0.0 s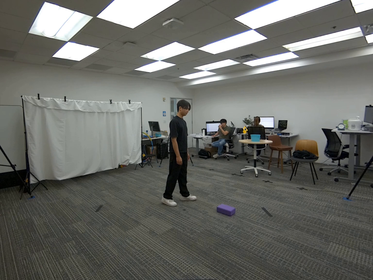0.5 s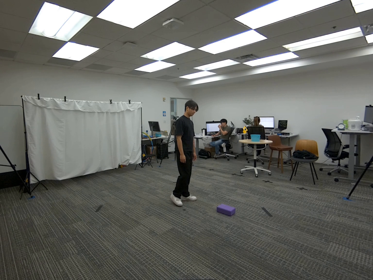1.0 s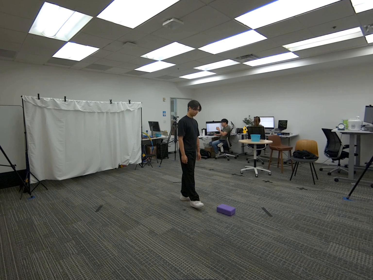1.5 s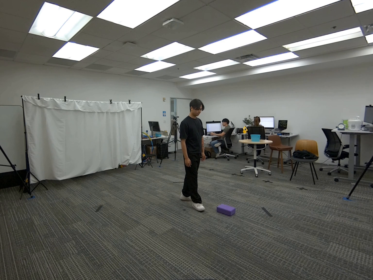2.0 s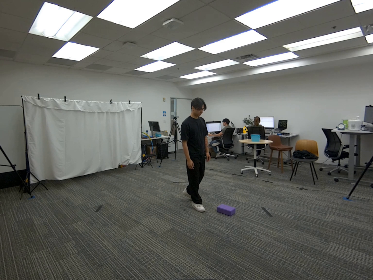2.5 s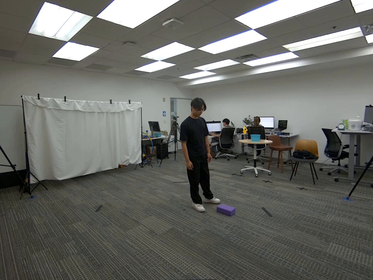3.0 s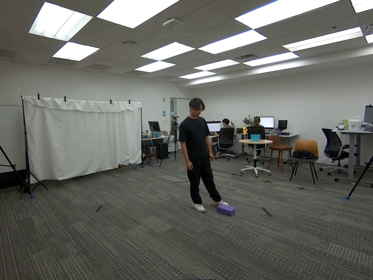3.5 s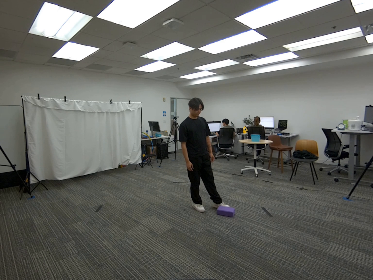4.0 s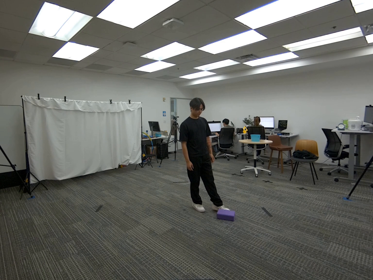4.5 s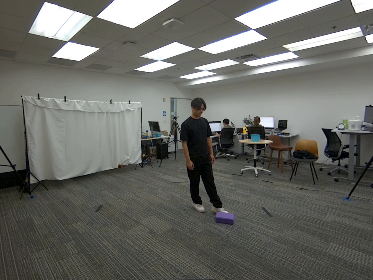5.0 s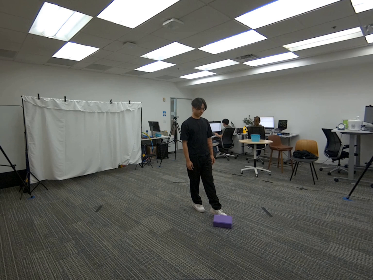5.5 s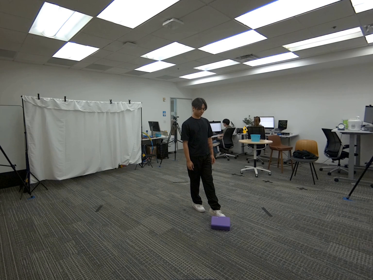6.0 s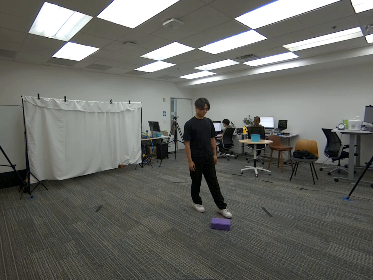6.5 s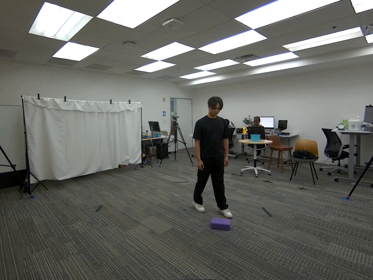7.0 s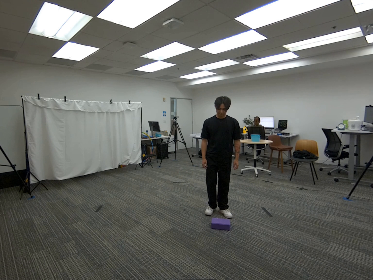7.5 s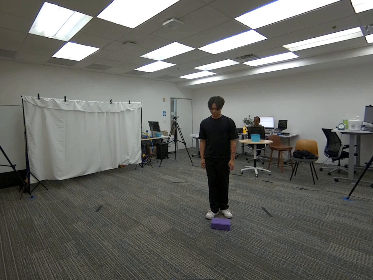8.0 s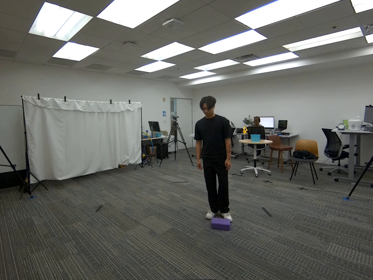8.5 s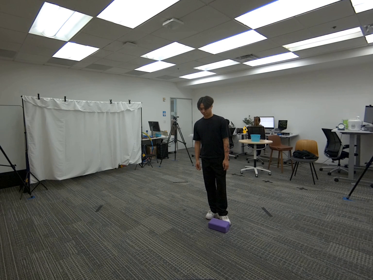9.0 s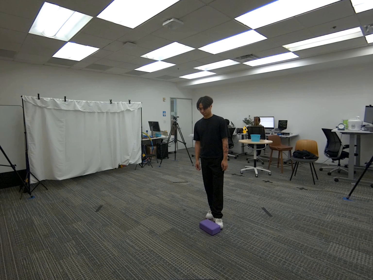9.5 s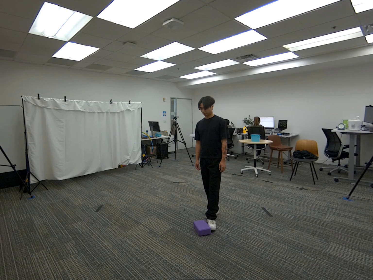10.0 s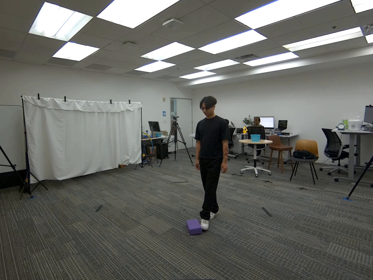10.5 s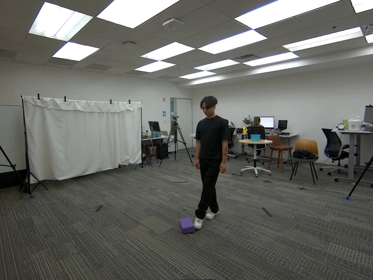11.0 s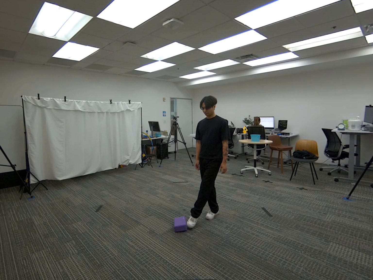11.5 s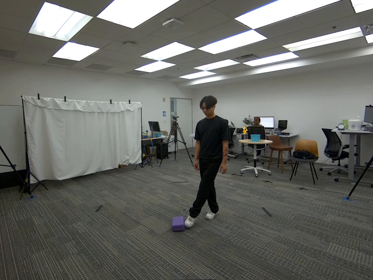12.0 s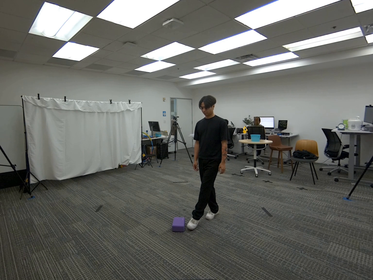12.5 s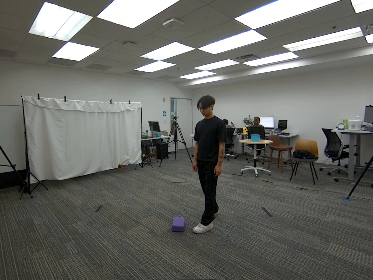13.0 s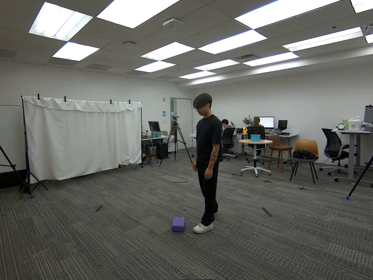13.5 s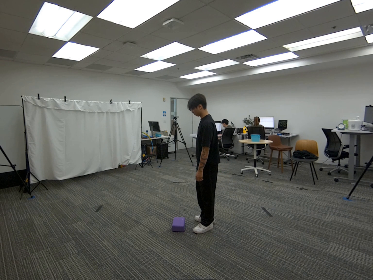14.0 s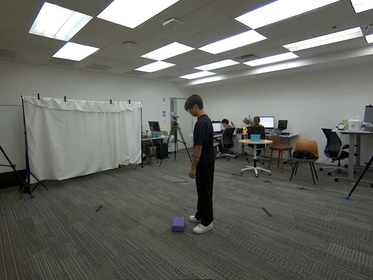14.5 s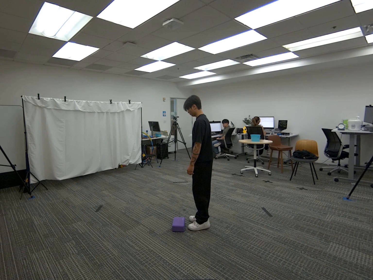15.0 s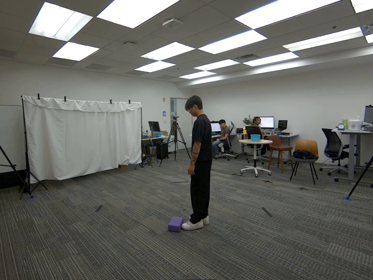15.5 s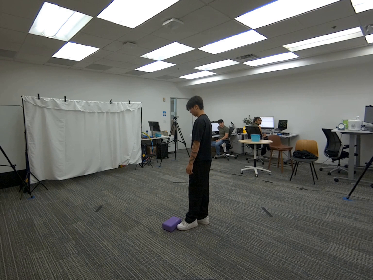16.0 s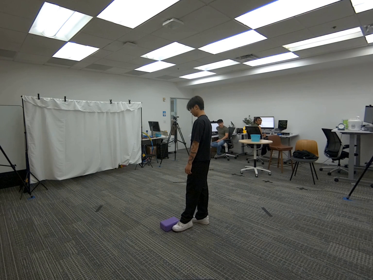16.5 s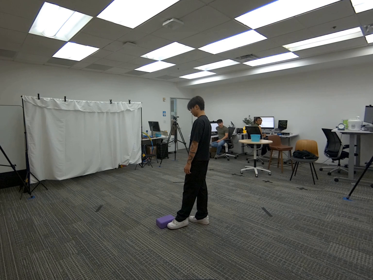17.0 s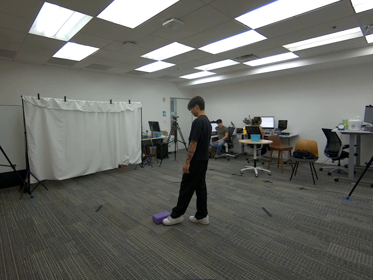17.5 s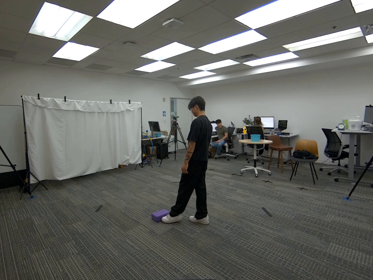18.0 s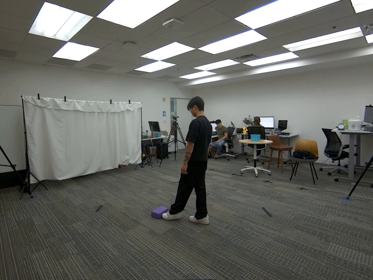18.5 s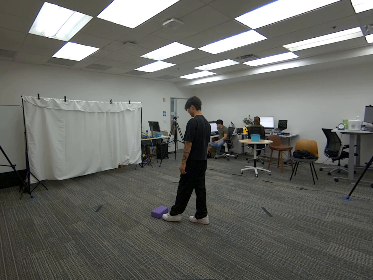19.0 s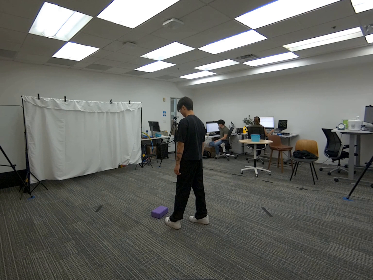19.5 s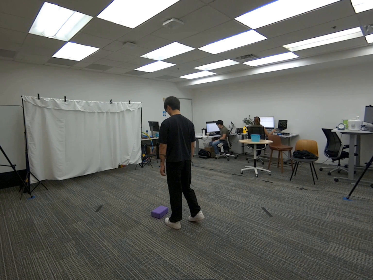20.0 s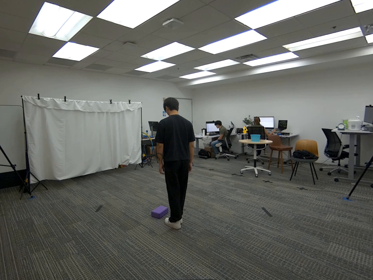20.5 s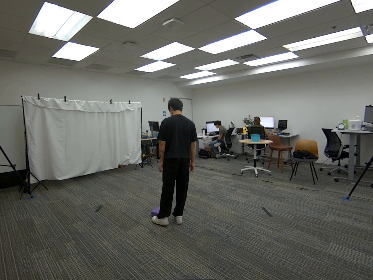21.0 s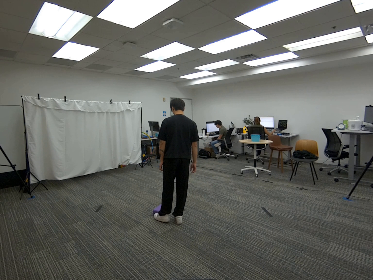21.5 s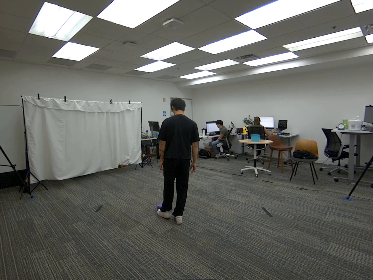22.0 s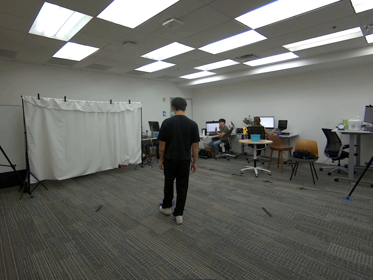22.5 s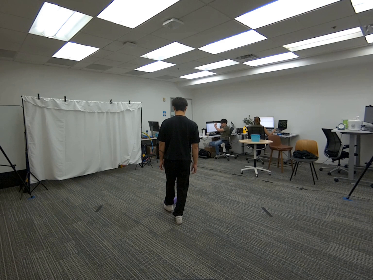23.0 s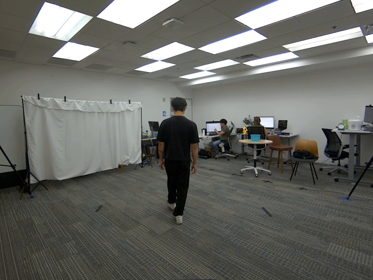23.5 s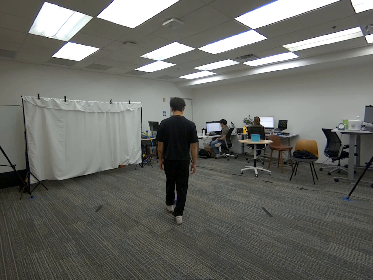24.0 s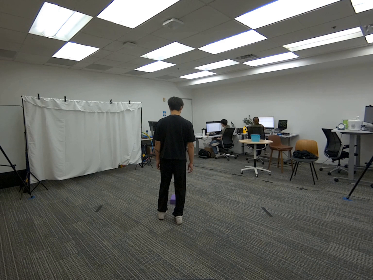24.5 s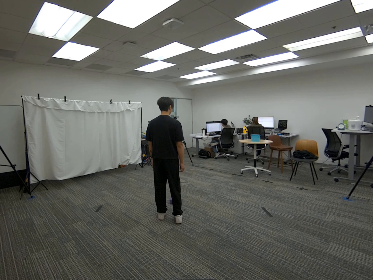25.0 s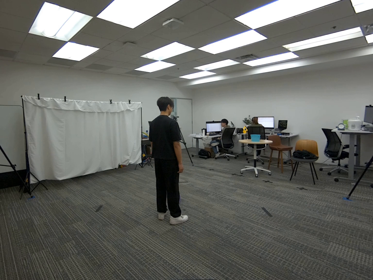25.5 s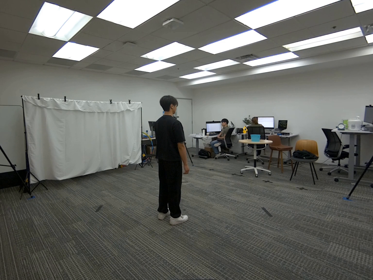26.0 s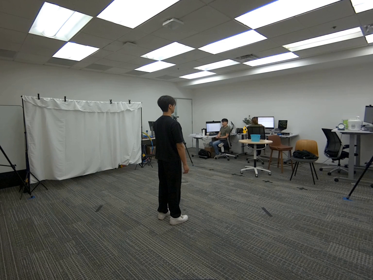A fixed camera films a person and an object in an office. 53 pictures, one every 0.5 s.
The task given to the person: Walk over to the yoga block on the floor and using your left foot push the yoga block within the bounding area.
